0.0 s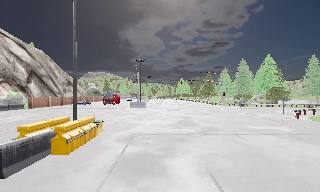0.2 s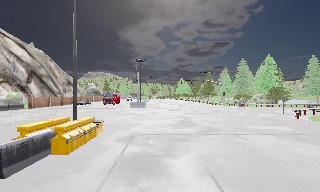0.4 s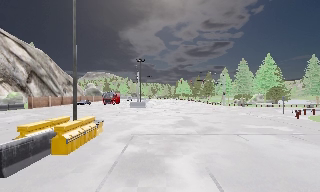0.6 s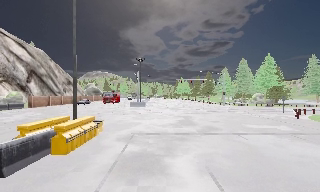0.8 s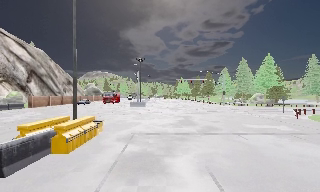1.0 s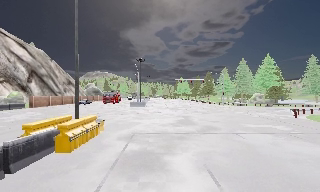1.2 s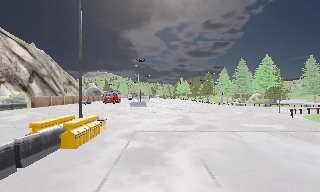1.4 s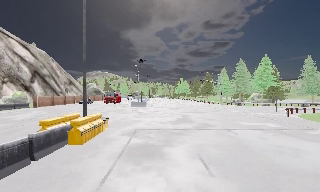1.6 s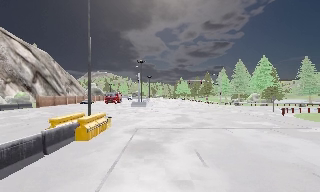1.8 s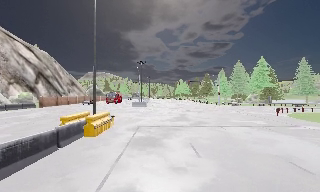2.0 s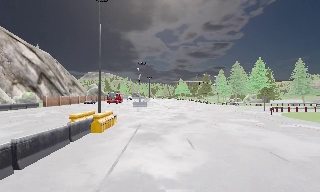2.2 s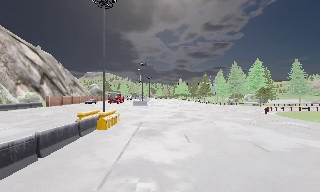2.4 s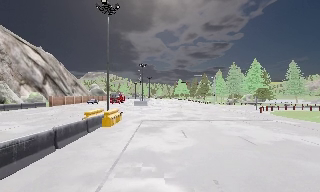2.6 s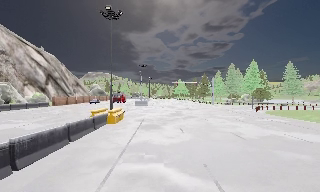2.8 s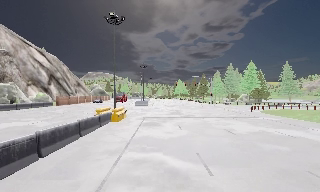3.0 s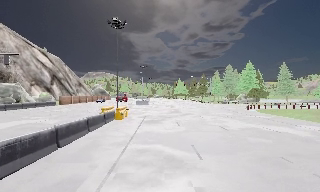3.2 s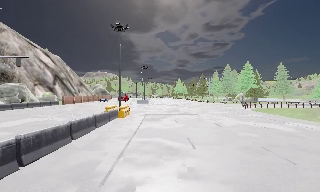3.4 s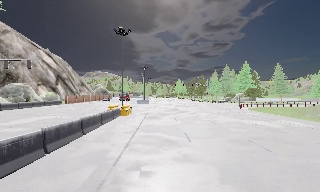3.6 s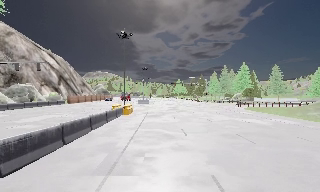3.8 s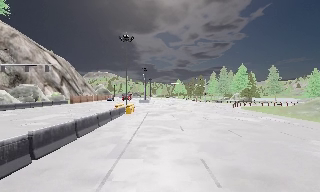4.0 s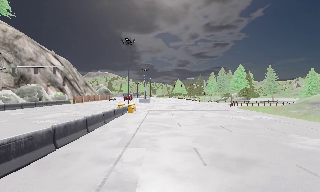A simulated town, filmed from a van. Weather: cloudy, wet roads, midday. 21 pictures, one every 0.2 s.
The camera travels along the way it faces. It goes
backward.
0.0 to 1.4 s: The camera travels backward, about 1.5 m, so what stands in front gets smaller. It gains speed.
1.4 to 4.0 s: The camera travels backward, about 15 m, so what stands in front gets smaller.
The film runs backward here.
